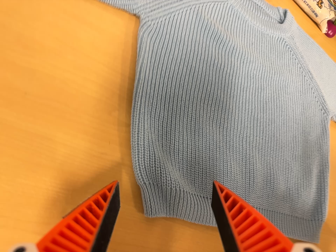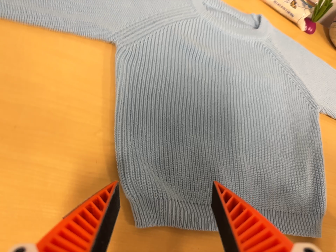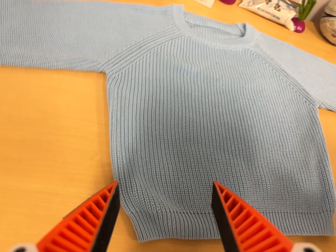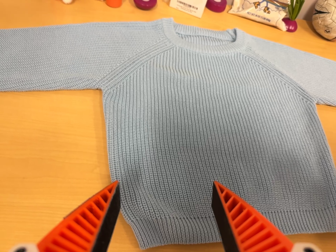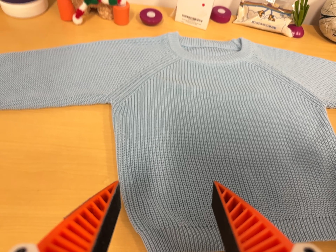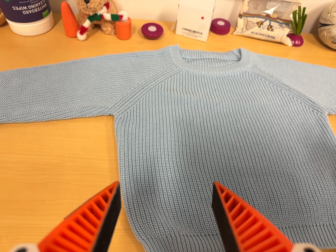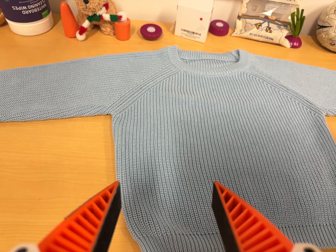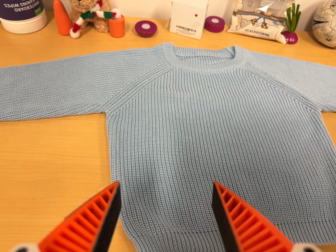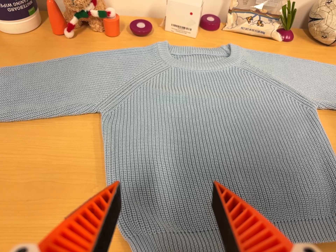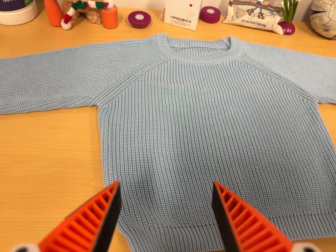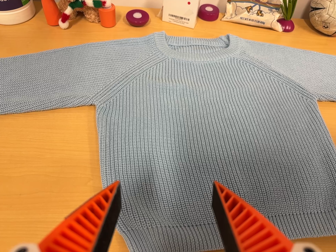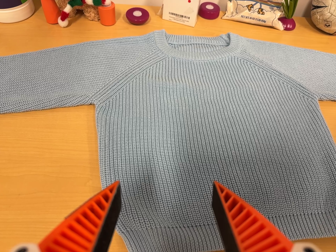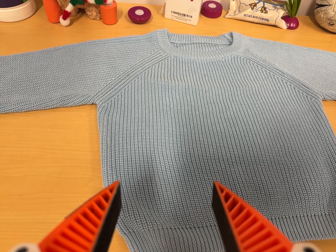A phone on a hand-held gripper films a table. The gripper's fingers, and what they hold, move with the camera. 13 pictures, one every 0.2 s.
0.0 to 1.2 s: The camera pans to its left by about 15 degrees. It travels to its right and backward, about 14 cm. Its aim tips toward the top of its view by about 15 degrees, and the scene shifts downward. It rolls about its line of sight by about 25 degrees, and the scene rotates counterclockwise.
1.2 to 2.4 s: The camera shifts only a little, or ends up much as it began.
The film runs forward here.
